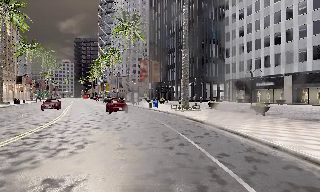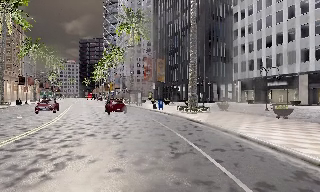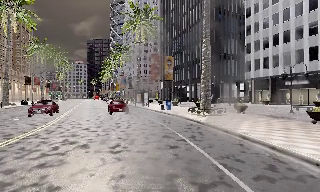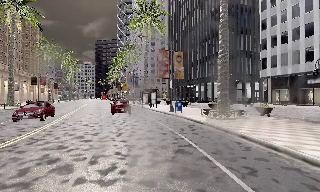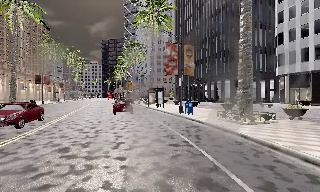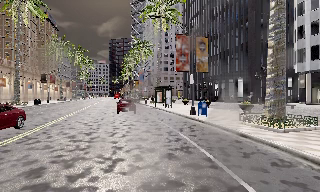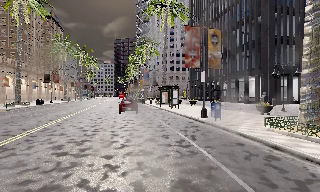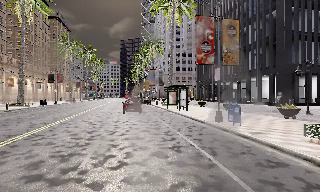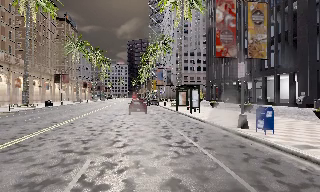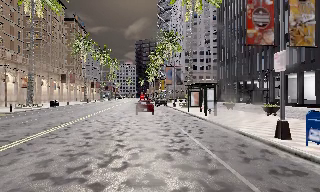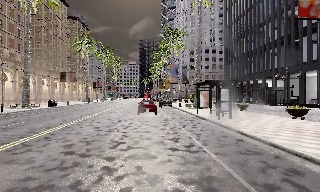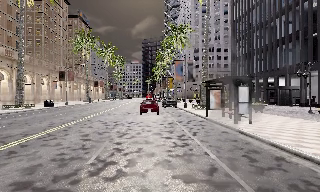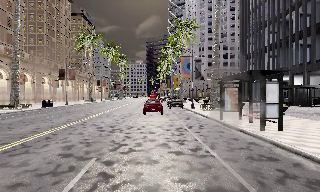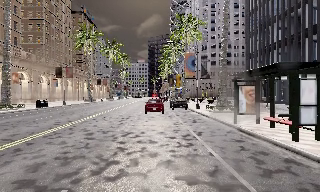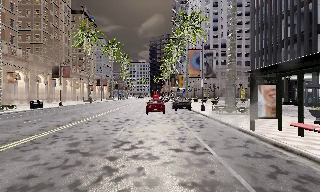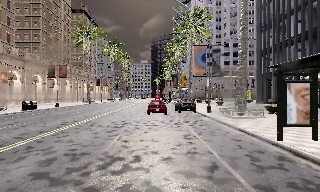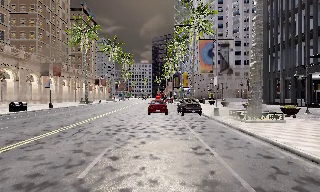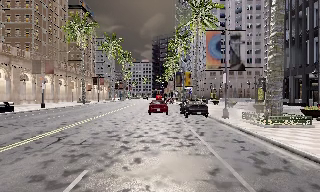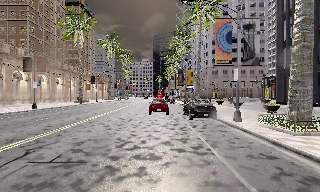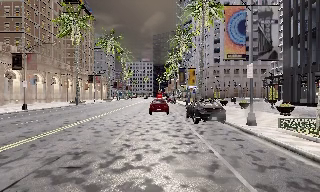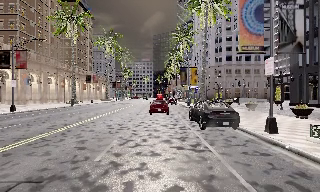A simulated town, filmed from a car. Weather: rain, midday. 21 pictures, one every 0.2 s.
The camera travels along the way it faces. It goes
forward.
0.0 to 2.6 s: The scene slides to the right, as the camera pans about 25 degrees to its left. It travels forward, about 25 m, so what stands in front looms larger.
2.6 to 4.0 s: The camera travels forward, about 11 m, so what stands in front looms larger.
The film runs forward here.
